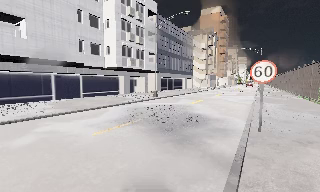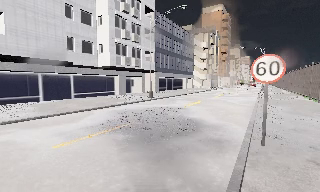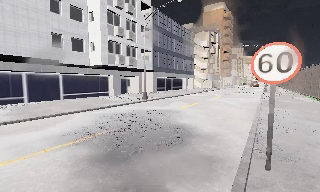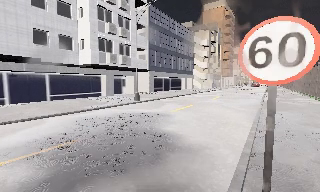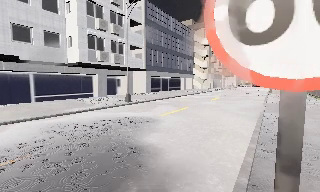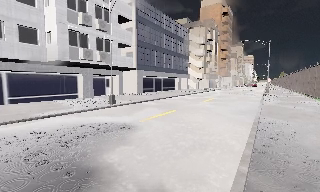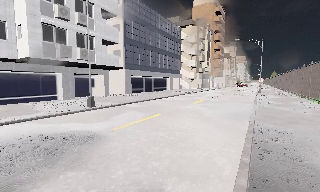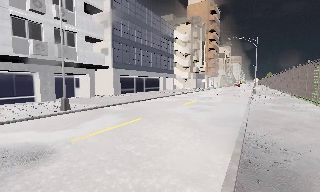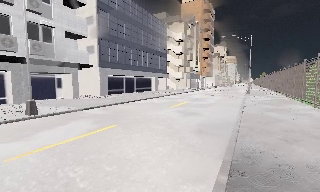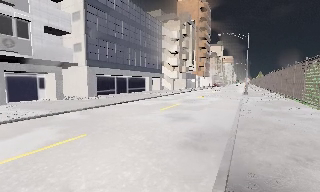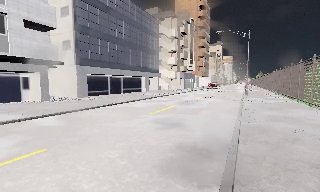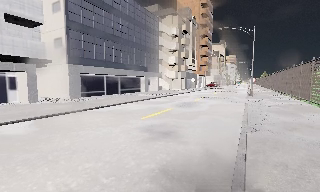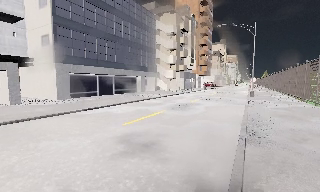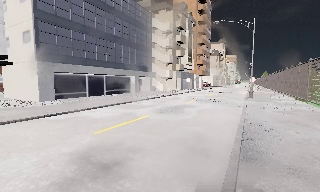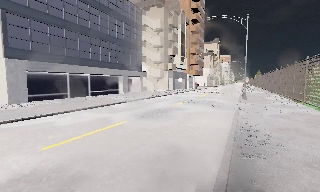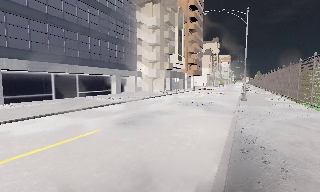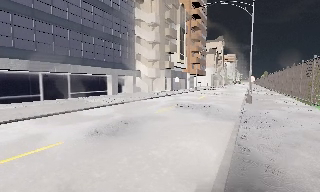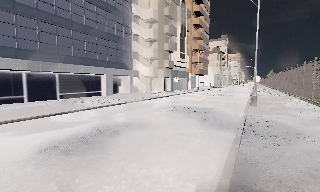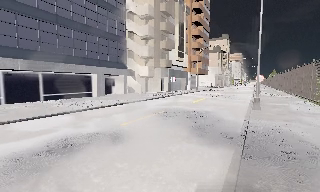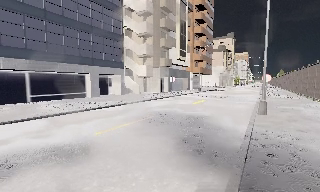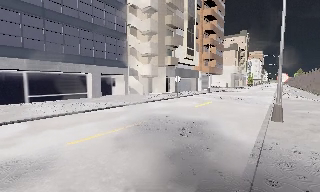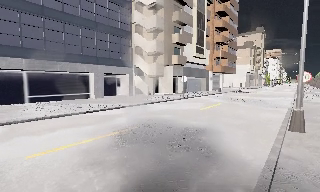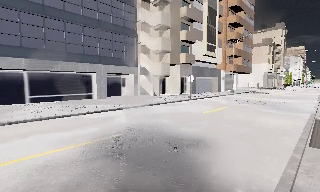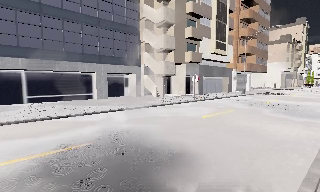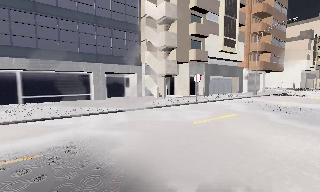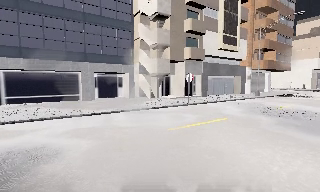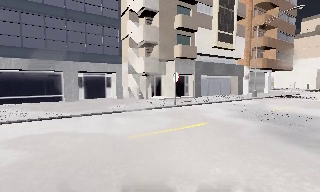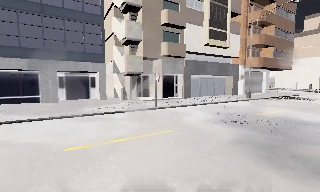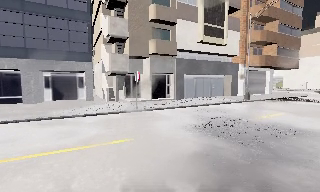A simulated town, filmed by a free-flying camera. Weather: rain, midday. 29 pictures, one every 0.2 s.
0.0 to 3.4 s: The camera travels forward and to its right, about 20 m, so what stands in front looms larger.
3.4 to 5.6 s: The camera pans to its left, which is counterclockwise from overhead, by about 30 degrees. It travels to its right and forward, about 16 m.
The film runs forward here.
